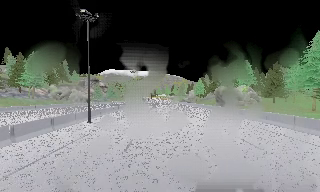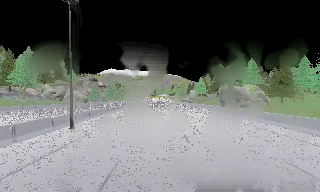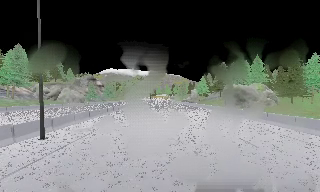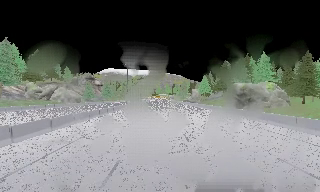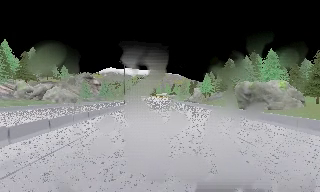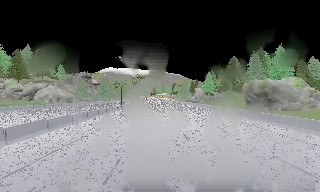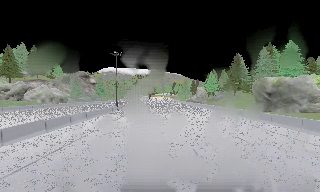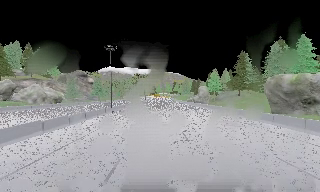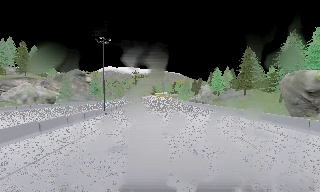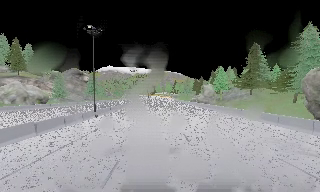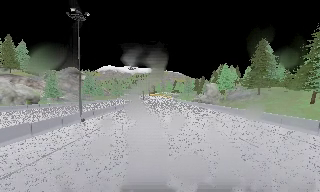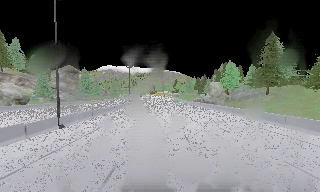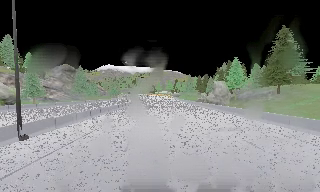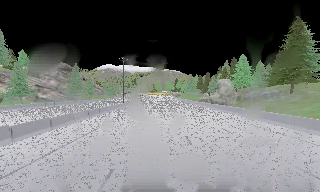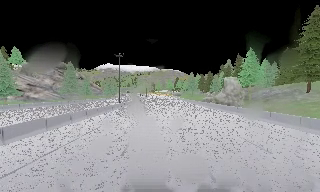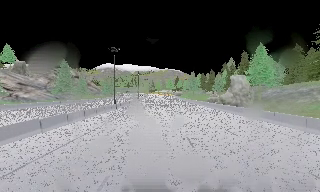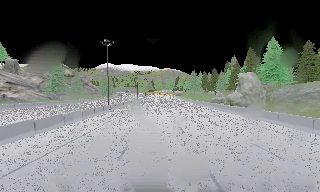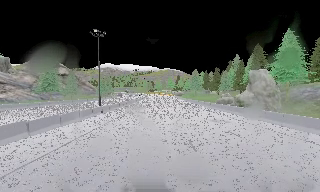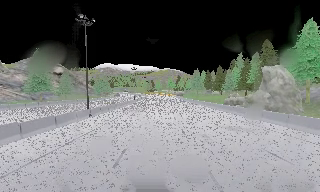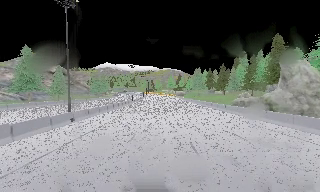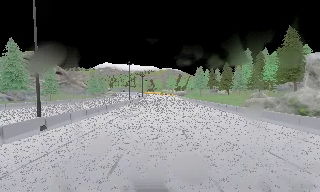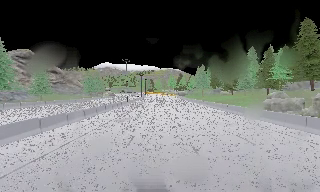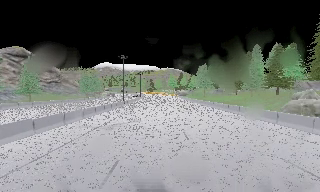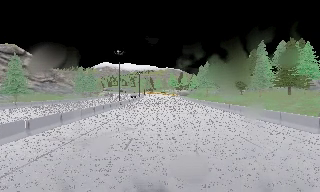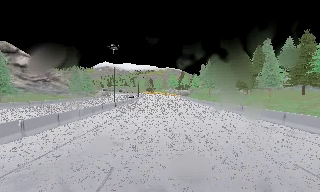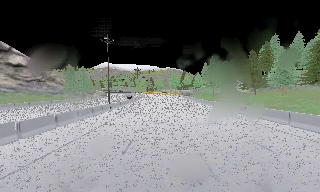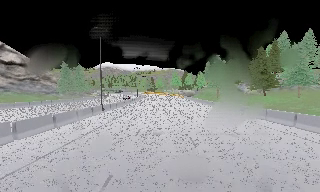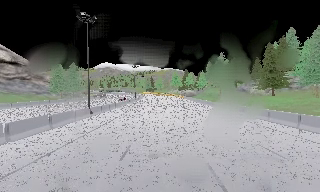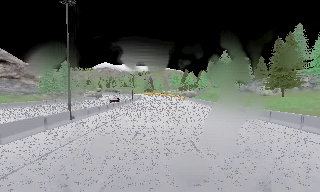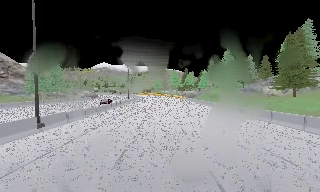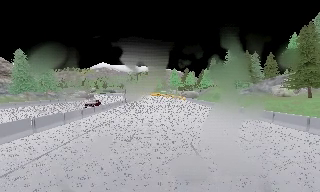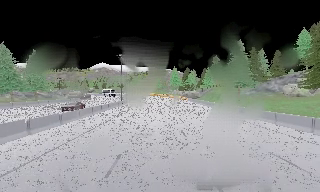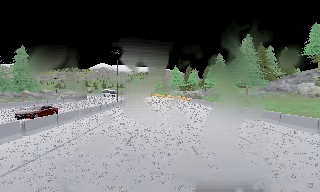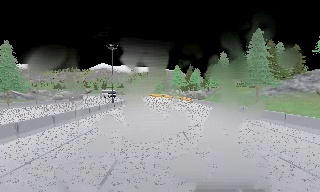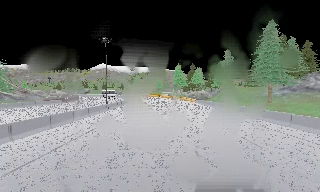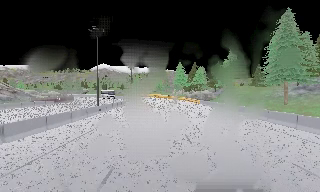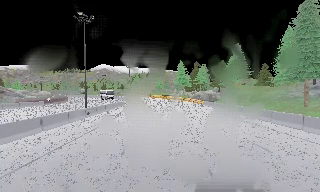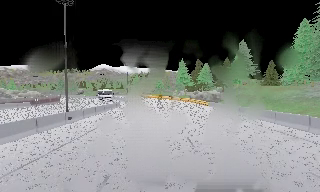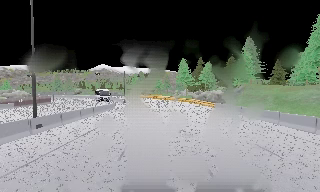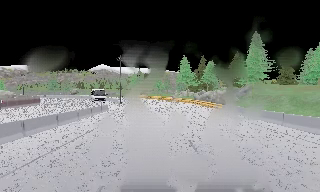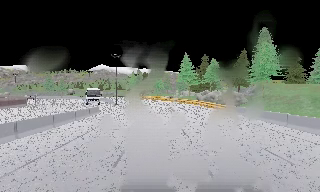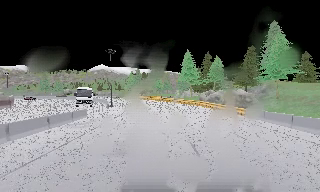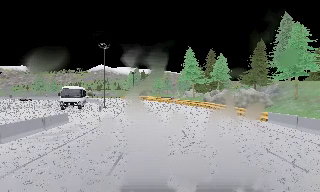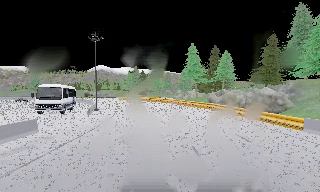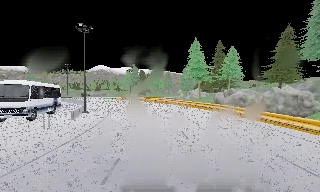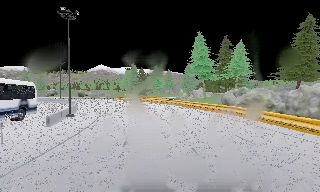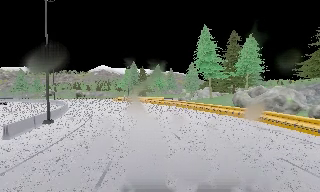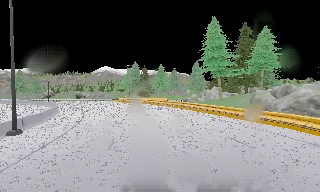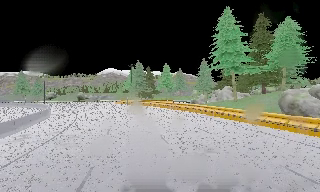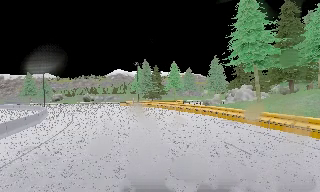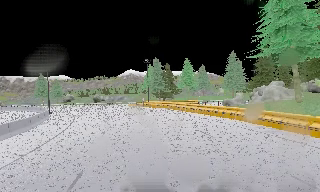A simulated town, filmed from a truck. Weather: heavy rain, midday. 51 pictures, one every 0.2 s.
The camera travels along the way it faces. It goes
forward.
0.0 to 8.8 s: The camera travels forward, about 170 m, so what stands in front looms larger.
8.8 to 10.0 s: The camera swings to its left by about 10 degrees, and the scene slides to the right. It travels forward, about 25 m, so what stands in front looms larger.
The film runs forward here.
